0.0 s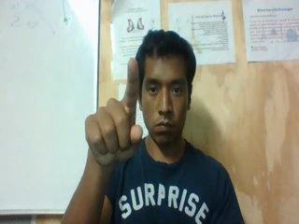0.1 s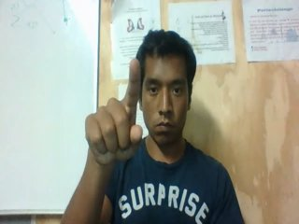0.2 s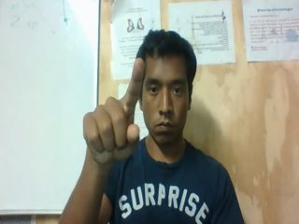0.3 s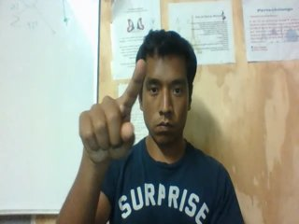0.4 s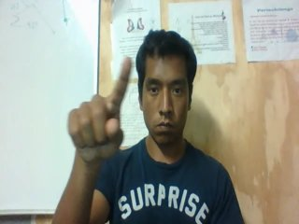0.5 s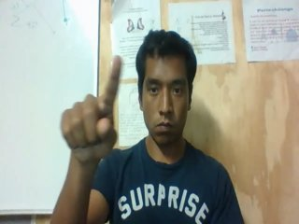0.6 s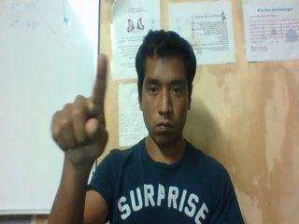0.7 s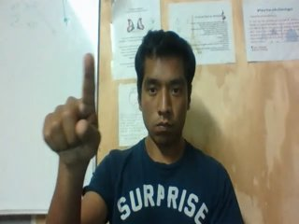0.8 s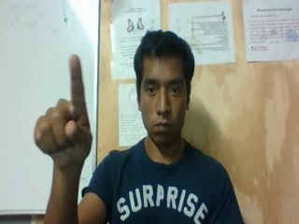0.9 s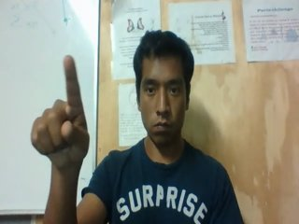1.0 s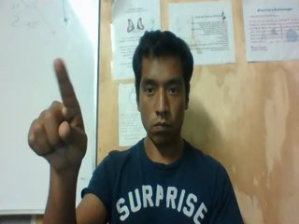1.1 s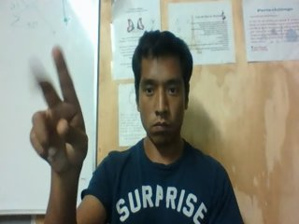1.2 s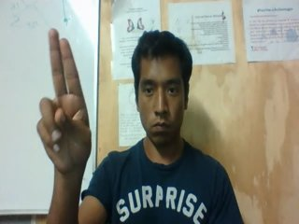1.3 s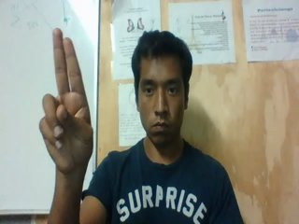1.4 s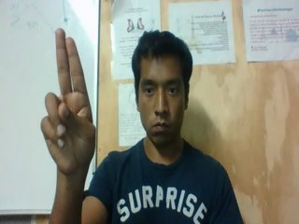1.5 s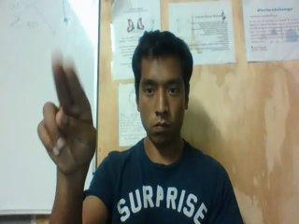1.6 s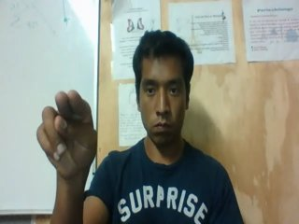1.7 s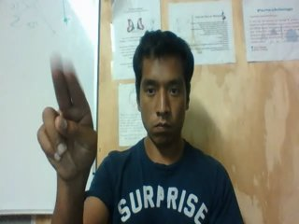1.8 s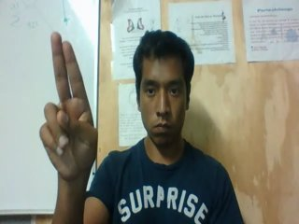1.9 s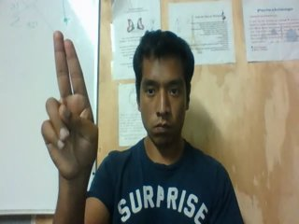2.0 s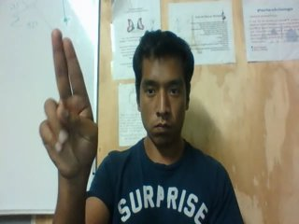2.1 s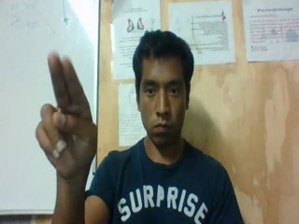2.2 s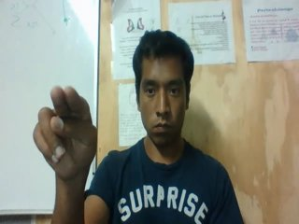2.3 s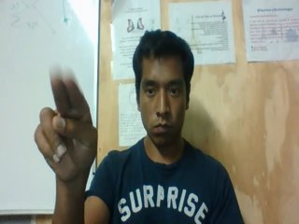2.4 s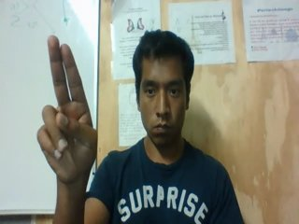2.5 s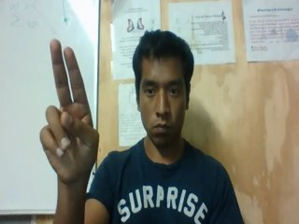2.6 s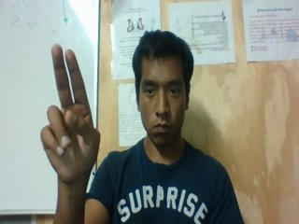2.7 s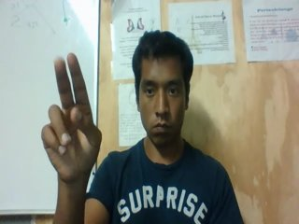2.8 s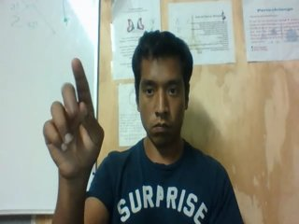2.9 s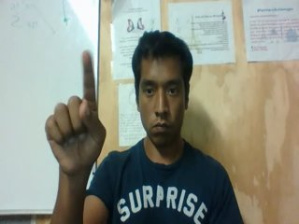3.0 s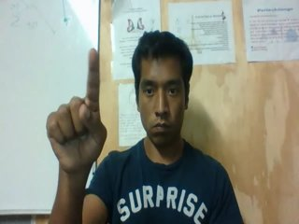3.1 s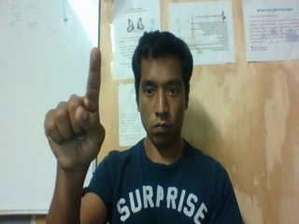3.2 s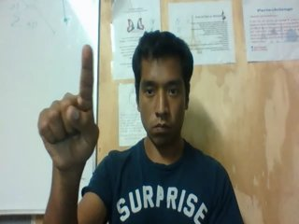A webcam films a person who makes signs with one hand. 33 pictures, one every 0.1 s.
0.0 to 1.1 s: Pointing with one finger.
1.2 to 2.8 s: Double click with two fingers.
2.9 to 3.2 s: Pointing with one finger.
